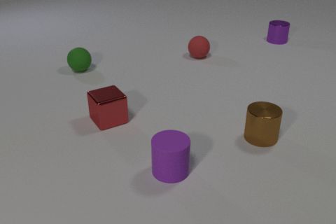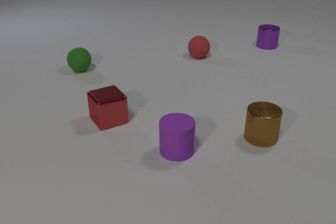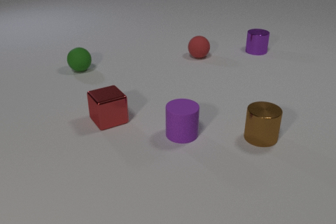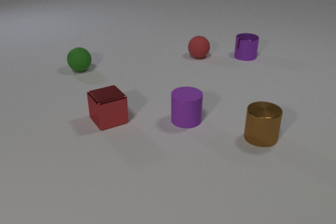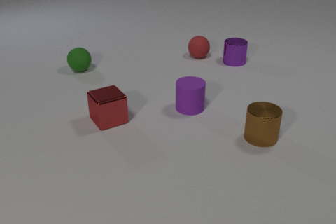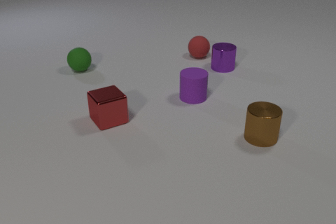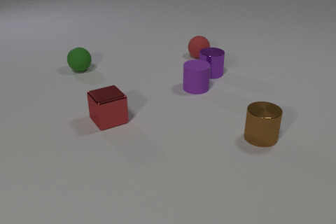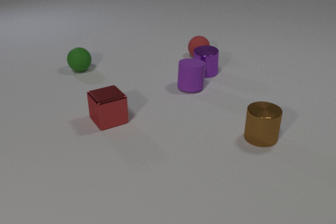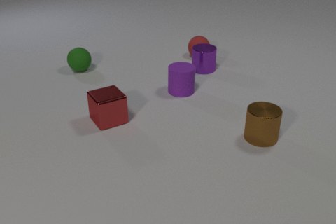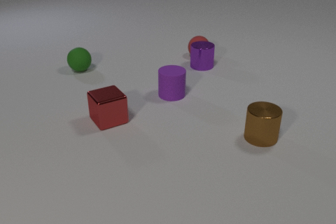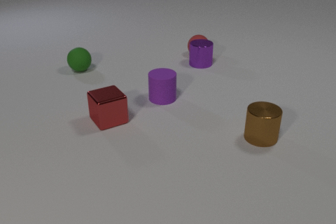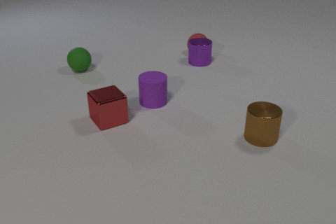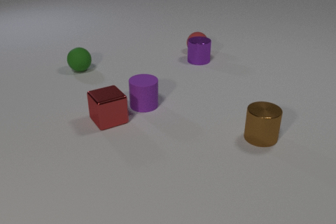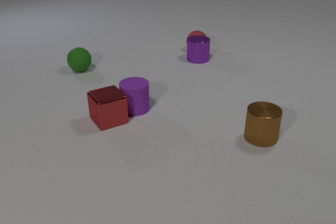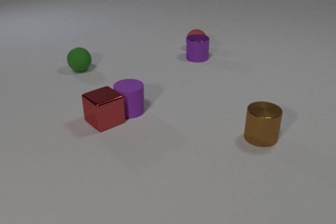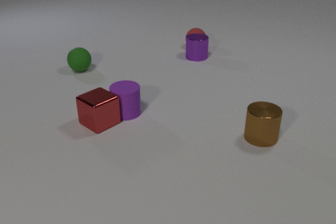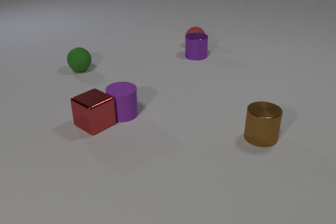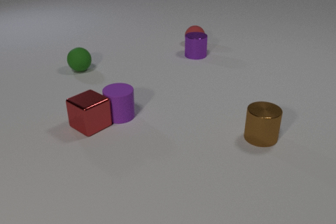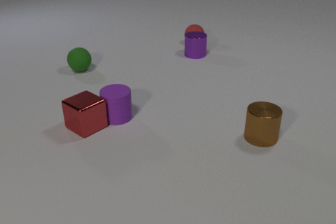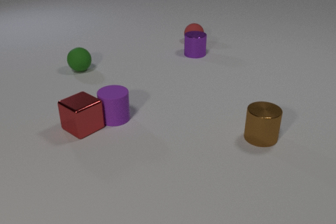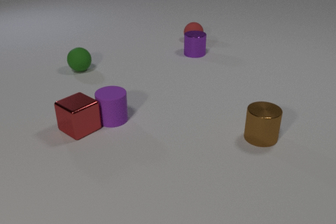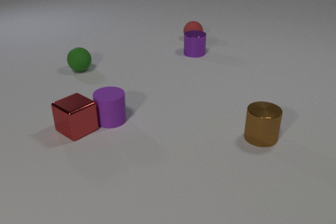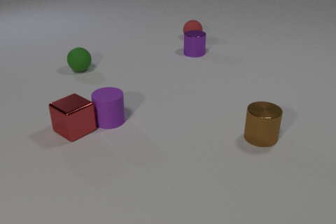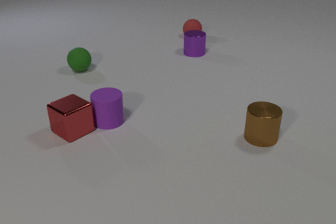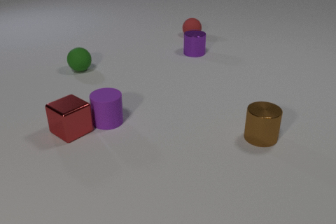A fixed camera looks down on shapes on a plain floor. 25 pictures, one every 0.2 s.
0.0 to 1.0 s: The purple metal cylinder slides toward the camera and to the left. The purple rubber cylinder slides away from the camera.
1.0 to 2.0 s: The purple metal cylinder slides to the left. The purple rubber cylinder slides to the left. The purple metal cylinder and the purple rubber cylinder collide. The purple metal cylinder and the red rubber sphere collide.
2.0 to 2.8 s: The purple metal cylinder slides away from the camera. The purple rubber cylinder slides to the left and toward the camera. The red rubber sphere rolls away from the camera. The purple rubber cylinder and the red metal cube collide.
2.8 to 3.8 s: The purple metal cylinder slides away from the camera. The purple rubber cylinder slides to the left and toward the camera. The red rubber sphere rolls away from the camera. The red metal cube slides to the left.
3.8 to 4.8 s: The purple rubber cylinder slides to the left. The red rubber sphere rolls away from the camera. The red metal cube slides to the left.
Are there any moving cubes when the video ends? yes.
Are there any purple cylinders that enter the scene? no.
What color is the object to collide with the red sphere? purple.
